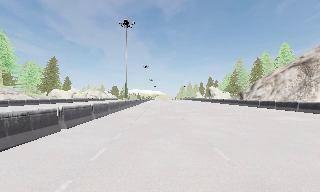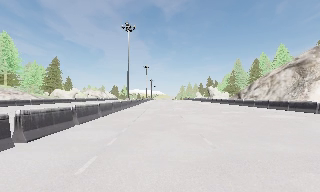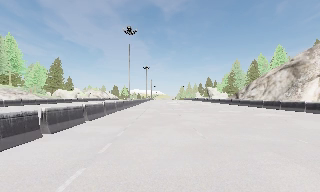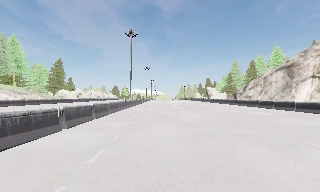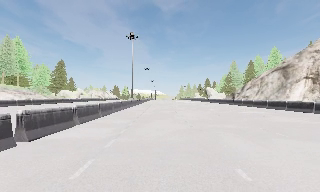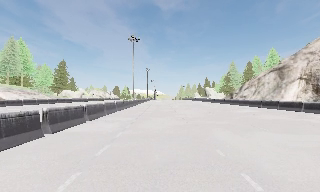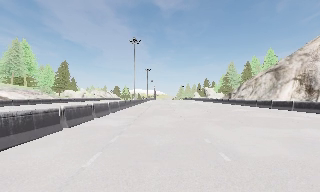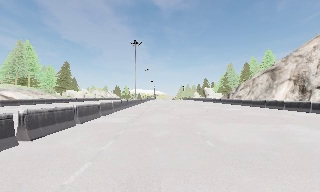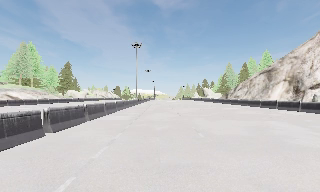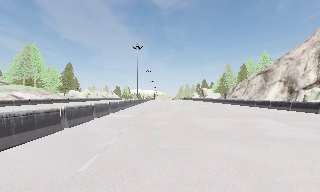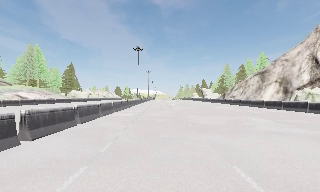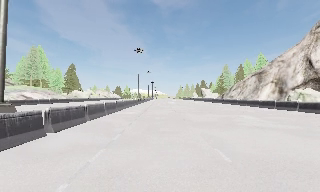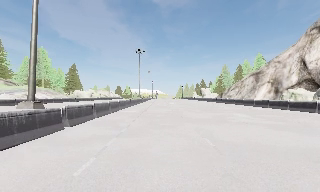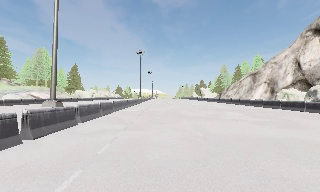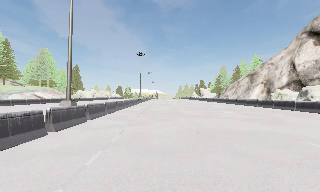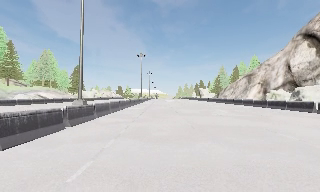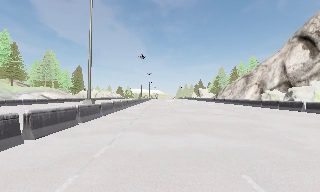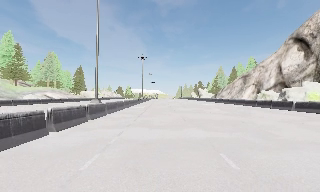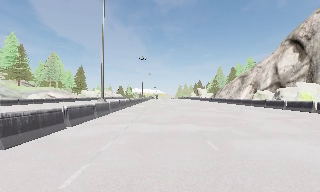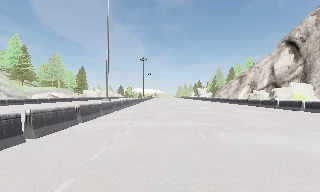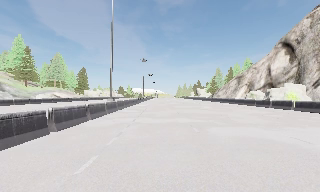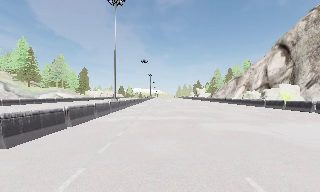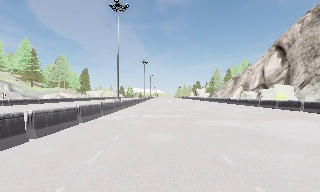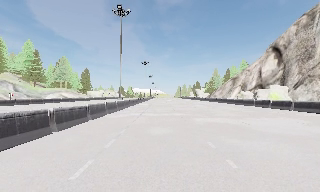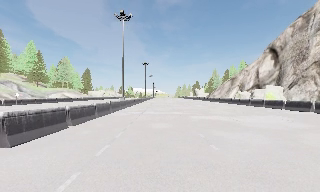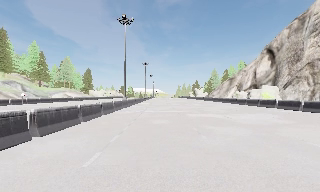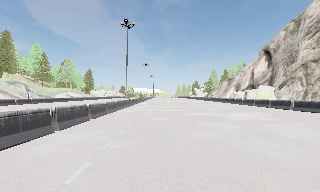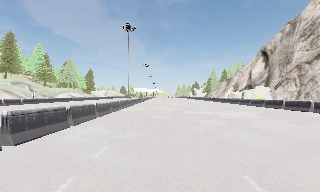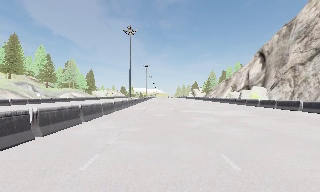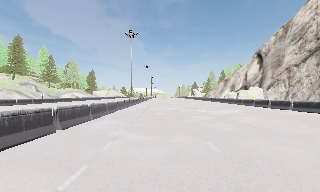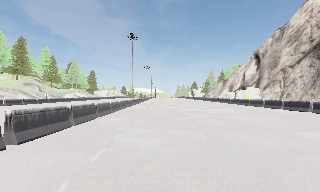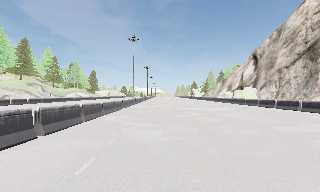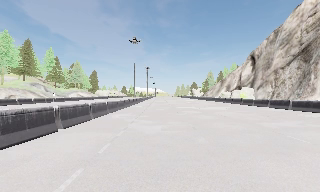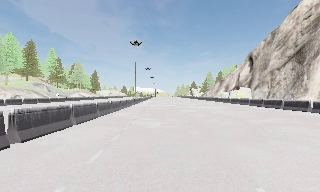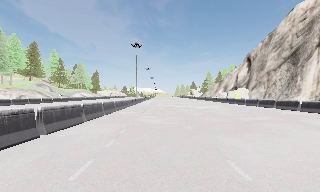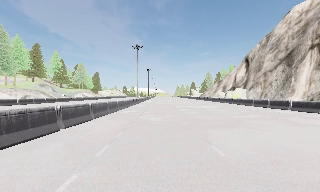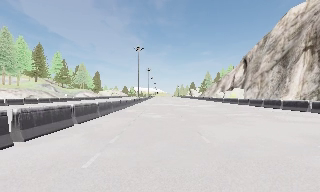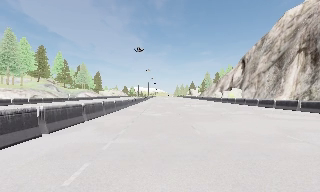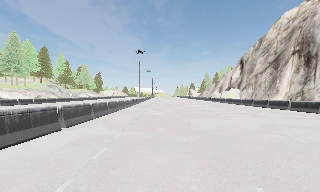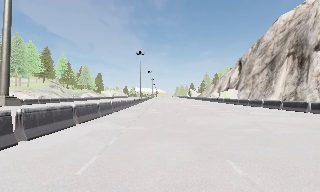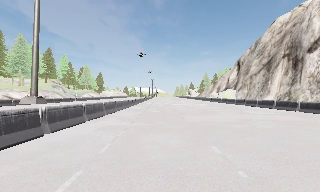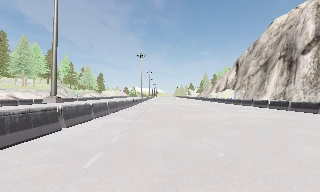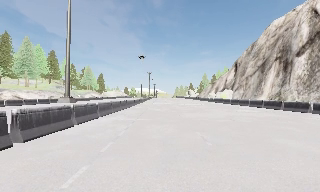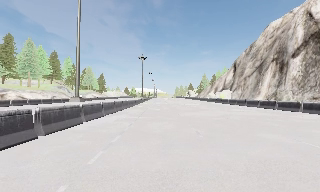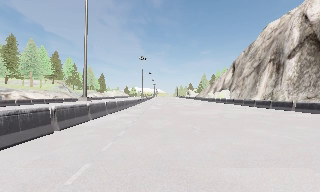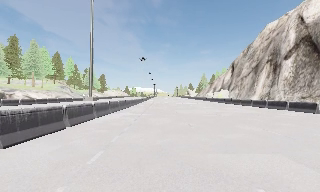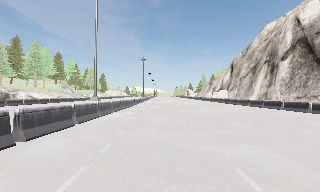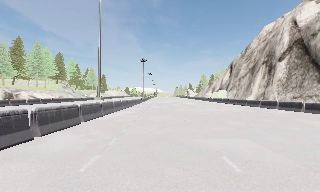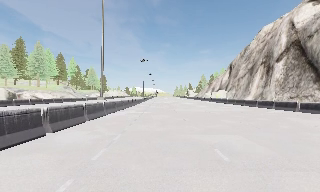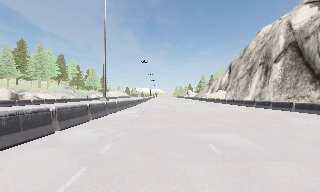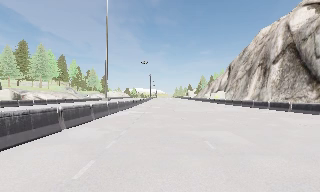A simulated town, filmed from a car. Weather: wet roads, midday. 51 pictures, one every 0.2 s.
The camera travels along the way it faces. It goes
backward.
0.0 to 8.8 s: The camera travels backward, about 55 m, so what stands in front gets smaller.
8.8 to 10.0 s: The camera travels backward, about 4 m, so what stands in front gets smaller. It loses speed.
The film runs backward here.
